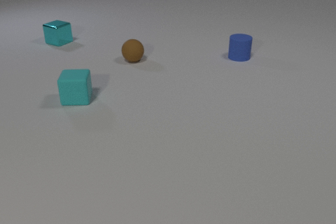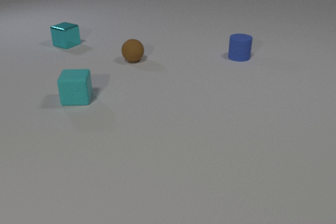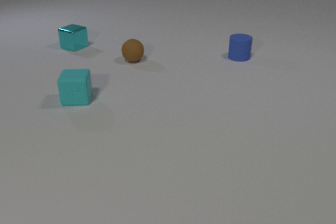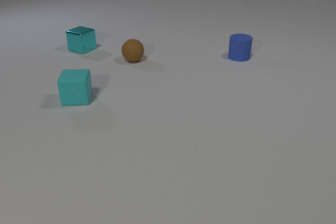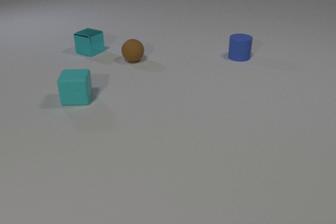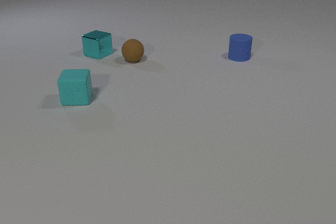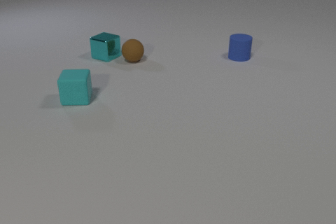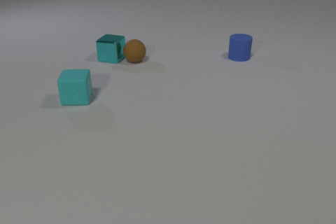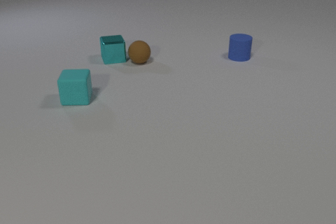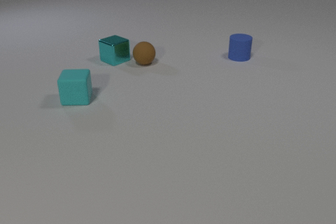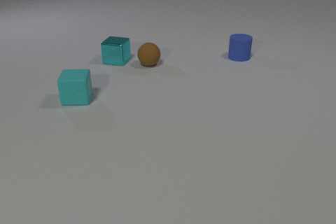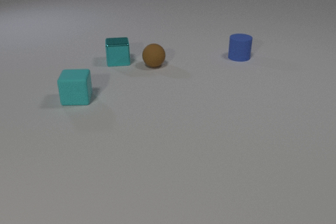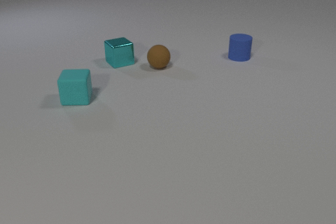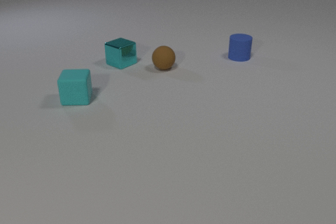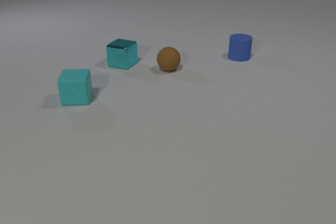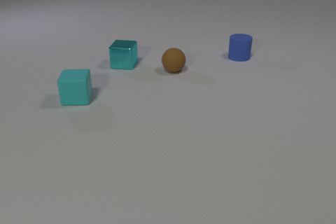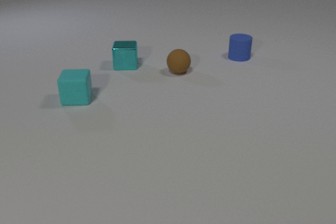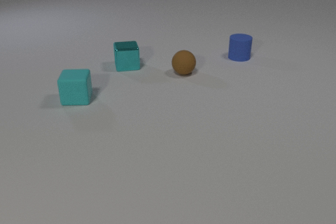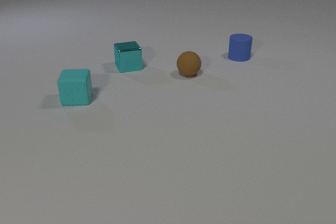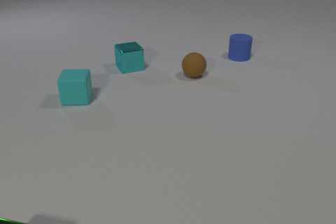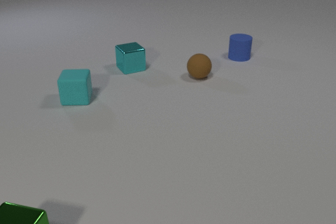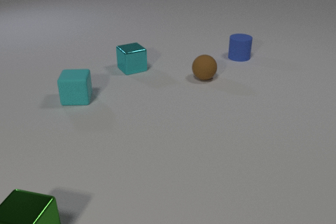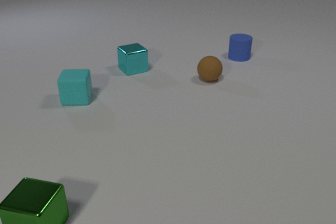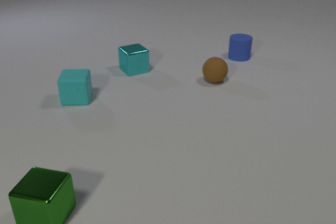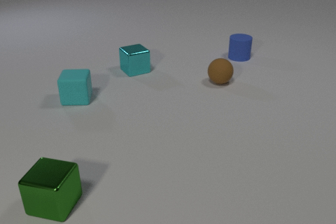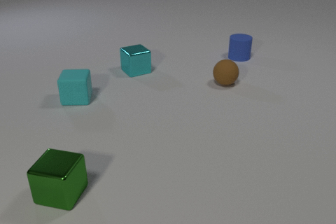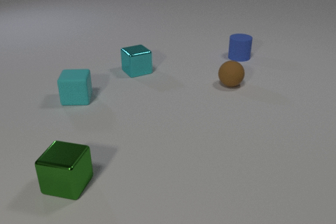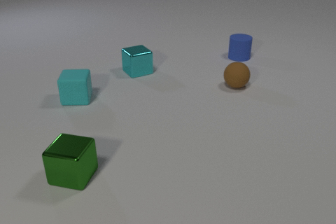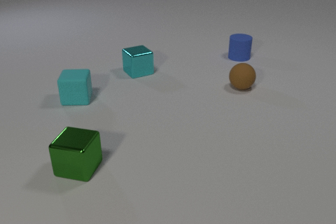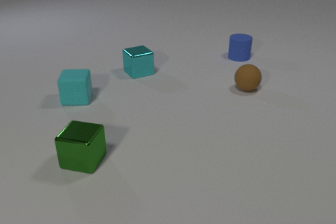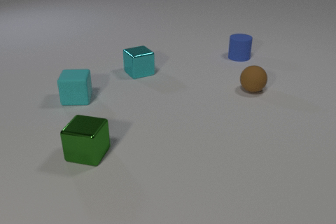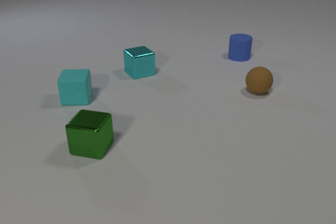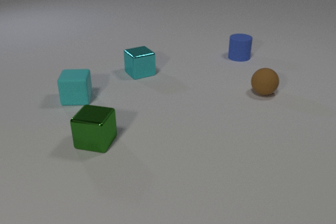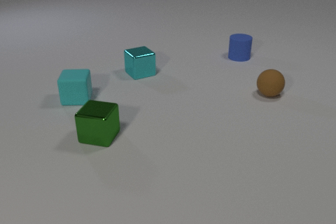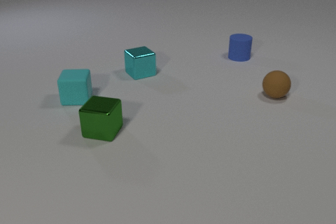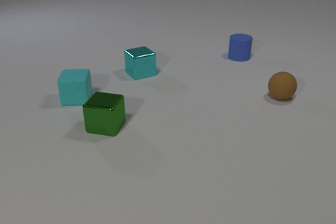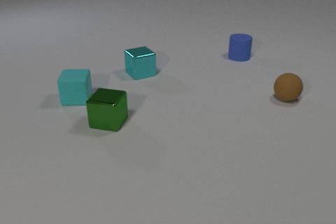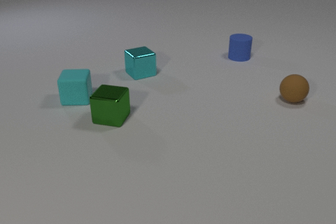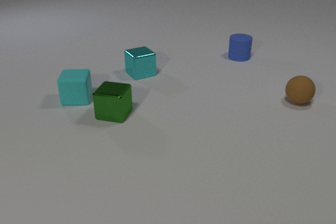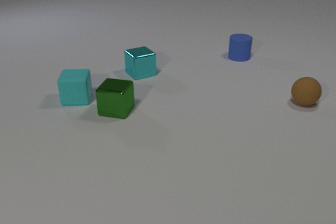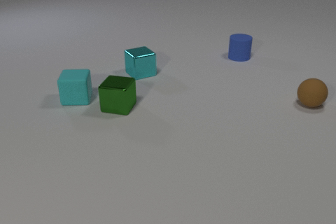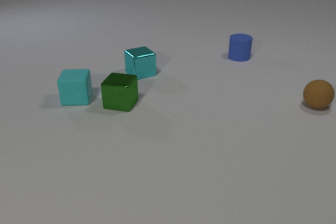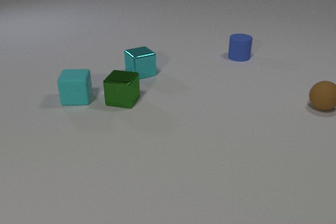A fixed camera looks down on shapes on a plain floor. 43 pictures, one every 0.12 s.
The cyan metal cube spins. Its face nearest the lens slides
to the right.
The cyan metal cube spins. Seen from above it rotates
counterclockwise.
0.00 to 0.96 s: The cyan metal cube slides toward the camera and to the right, spins counterclockwise seen from above by about 60 degrees, its near face sliding to the right. The brown rubber sphere rolls to the right and toward the camera. The cyan metal cube and the brown rubber sphere collide.
0.96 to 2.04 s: The cyan metal cube slides toward the camera and to the right, spins counterclockwise seen from above by about 180 degrees, its near face sliding to the right. The brown rubber sphere rolls to the right and toward the camera.
2.04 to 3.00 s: The cyan metal cube slides toward the camera and to the right. The brown rubber sphere rolls to the right and toward the camera. The green metal cube comes in at the bottom edge, slides away from the camera and to the right.
3.00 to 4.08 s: The cyan metal cube slides toward the camera. The brown rubber sphere rolls to the right. The green metal cube slides away from the camera and to the right.
4.08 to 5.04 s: The brown rubber sphere rolls to the right. The green metal cube slides away from the camera.
How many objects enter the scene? 1.
Are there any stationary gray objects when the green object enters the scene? no.
How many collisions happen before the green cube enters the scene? 1.
